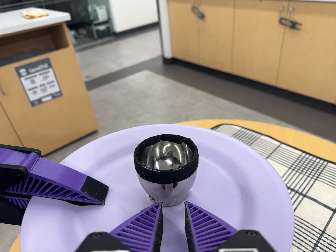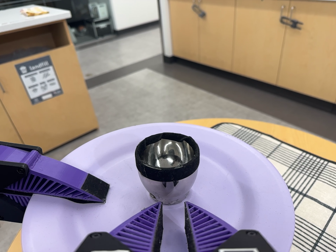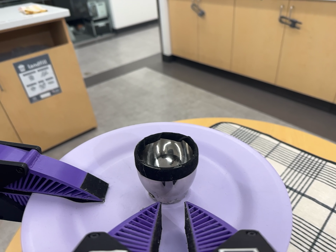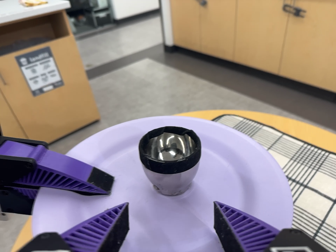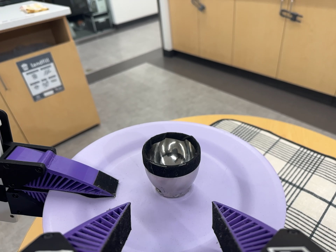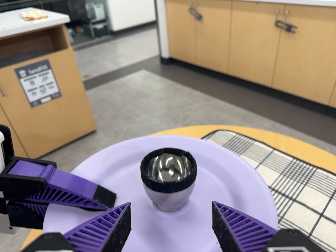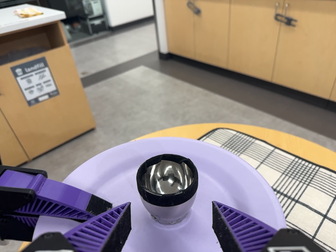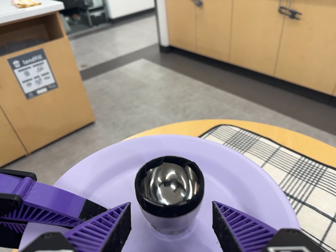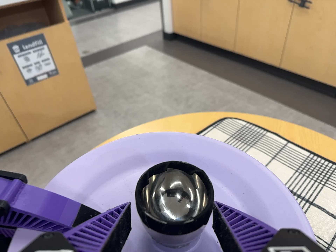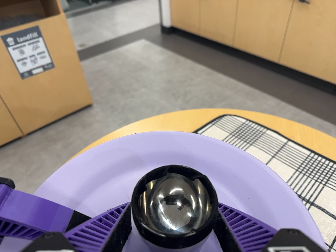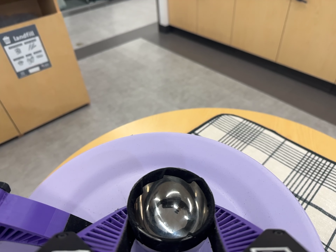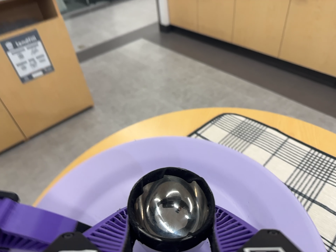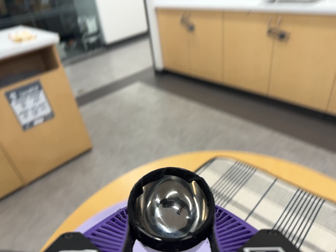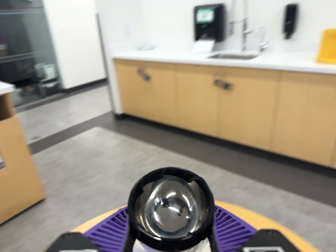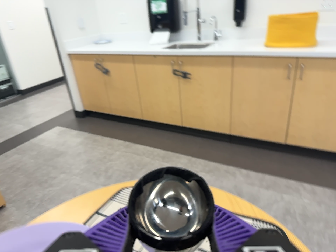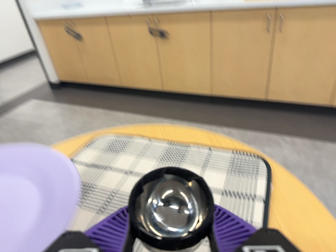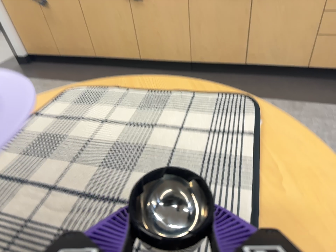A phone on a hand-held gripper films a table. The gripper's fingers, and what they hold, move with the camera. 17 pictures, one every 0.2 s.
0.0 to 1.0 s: The camera shifts only a little, or ends up much as it began.
1.0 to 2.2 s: The camera travels forward, about 9 cm, so what stands in front looms larger.
2.2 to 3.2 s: The camera swings to its right by about 25 degrees, and the scene slides to the left. It travels toward the bottom of its view and to its right, about 18 cm, so close, fixed things drift upward. It rolls about its line of sight by about 15 degrees, and the scene rotates counterclockwise.
The film runs forward here.
